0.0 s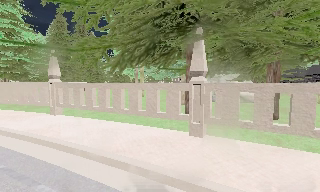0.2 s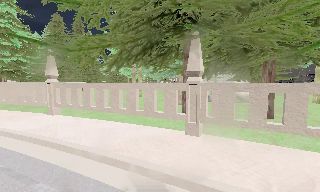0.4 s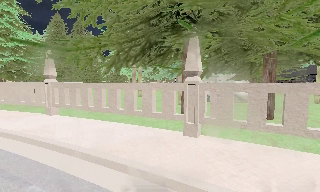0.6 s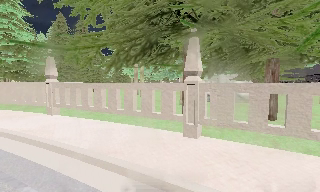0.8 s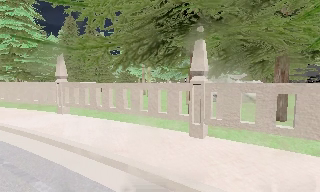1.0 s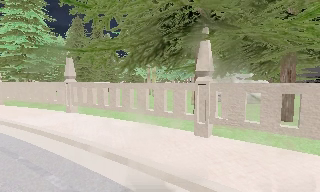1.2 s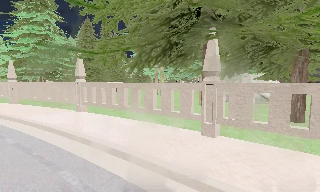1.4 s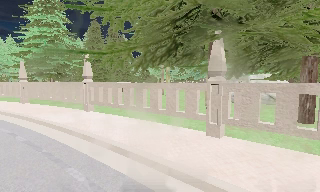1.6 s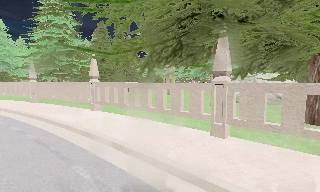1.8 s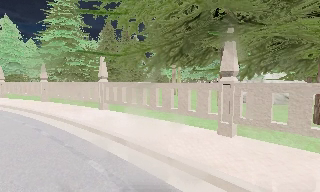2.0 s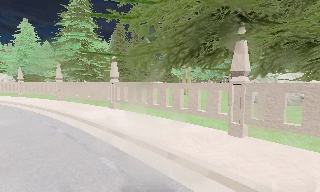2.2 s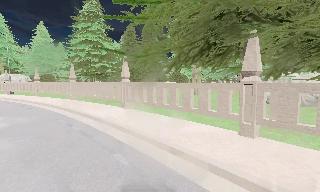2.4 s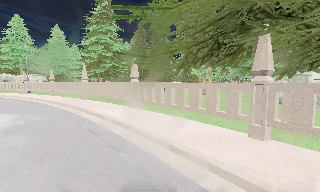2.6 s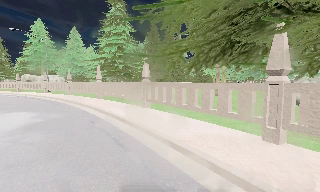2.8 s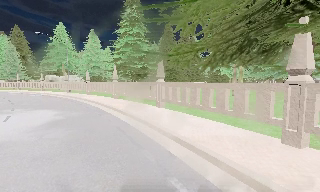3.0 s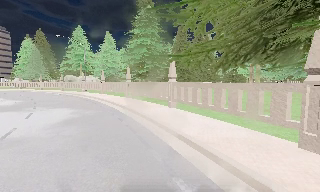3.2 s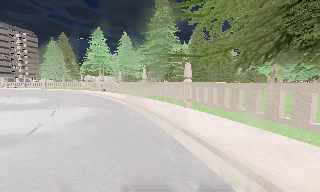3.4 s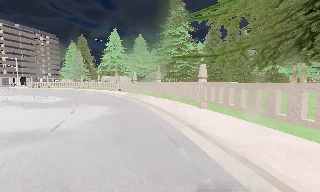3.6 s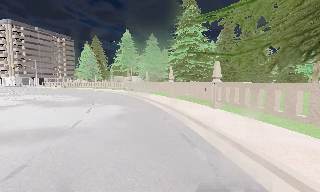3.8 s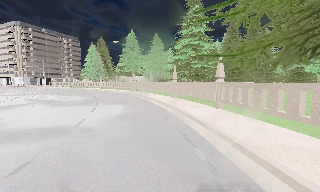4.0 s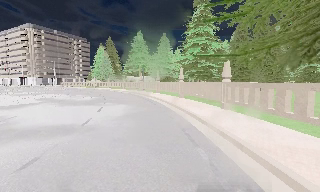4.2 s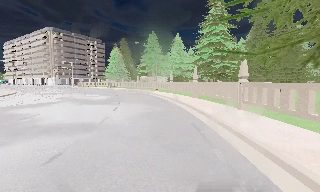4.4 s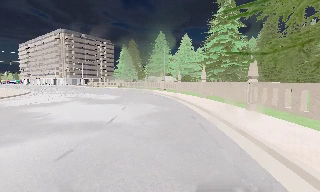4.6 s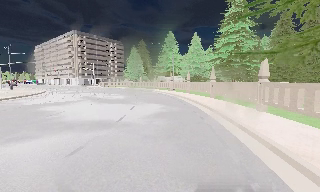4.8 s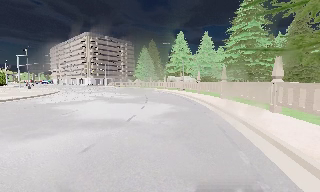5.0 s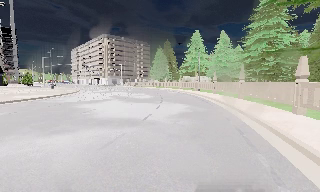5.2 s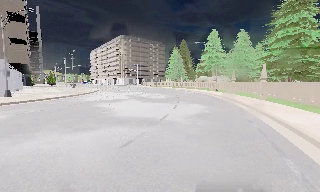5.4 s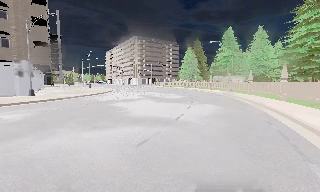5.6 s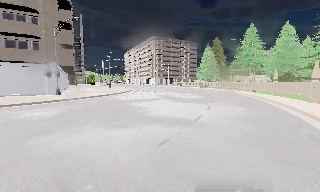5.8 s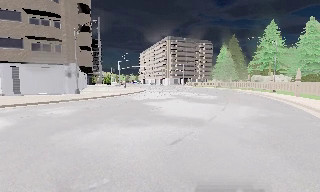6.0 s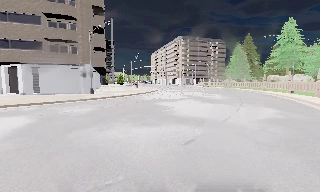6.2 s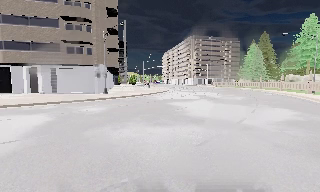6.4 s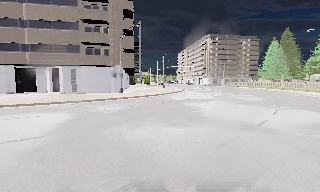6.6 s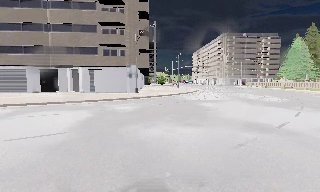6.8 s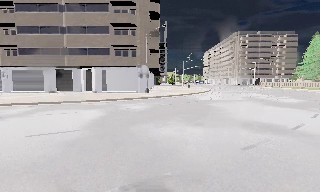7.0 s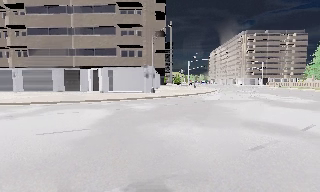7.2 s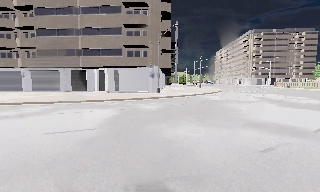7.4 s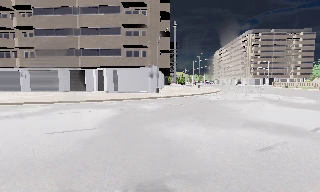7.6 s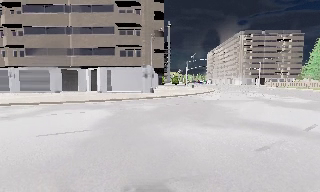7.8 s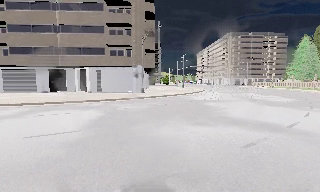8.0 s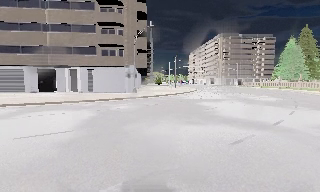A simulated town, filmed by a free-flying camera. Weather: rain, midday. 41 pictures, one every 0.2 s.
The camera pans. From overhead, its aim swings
counterclockwise.
The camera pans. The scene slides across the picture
to the right.
0.0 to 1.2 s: The camera shifts only a little, or ends up much as it began.
1.2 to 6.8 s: The camera swings to its left by about 115 degrees, and the scene slides to the right. It travels backward, about 1 m.
6.8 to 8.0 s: The camera shifts only a little, or ends up much as it began.
The film runs backward here.
